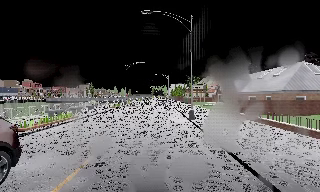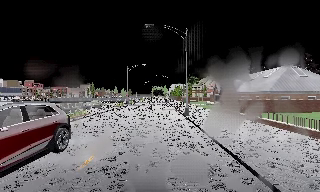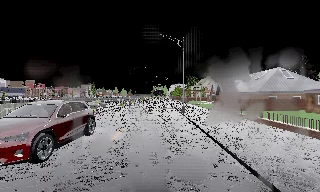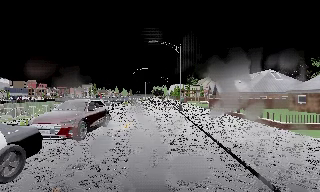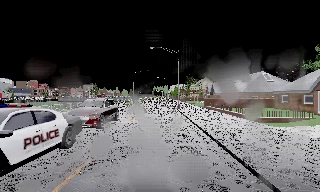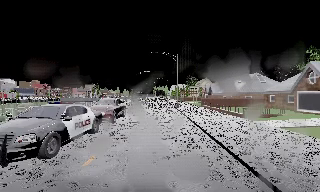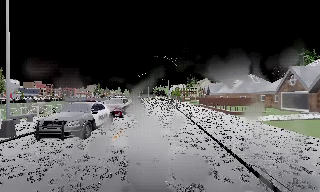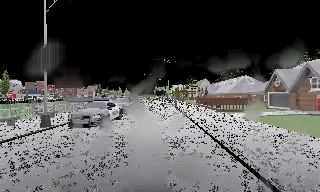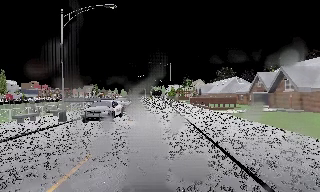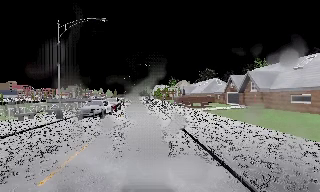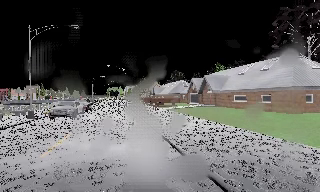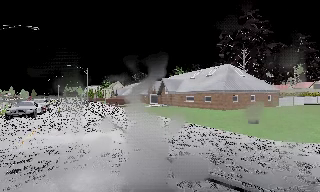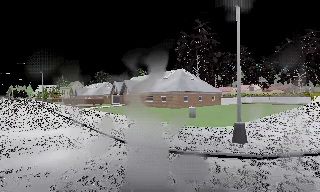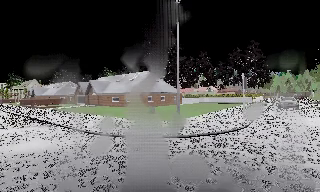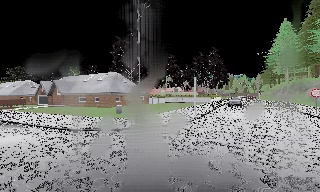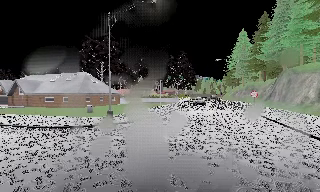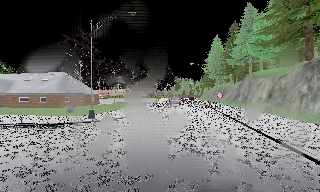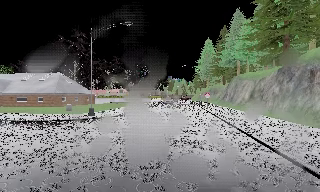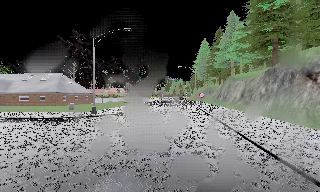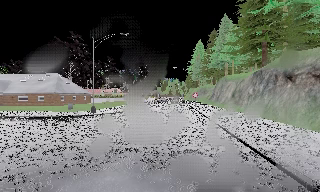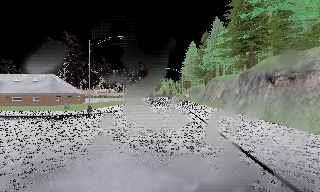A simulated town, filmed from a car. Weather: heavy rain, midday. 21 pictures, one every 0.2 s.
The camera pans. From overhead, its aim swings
clockwise.
The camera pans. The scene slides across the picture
to the left.
0.0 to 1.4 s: The camera travels backward, about 15 m, so what stands in front gets smaller.
1.4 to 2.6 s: The scene slides to the left, as the camera pans about 55 degrees to its right. It travels backward, about 13 m.
2.6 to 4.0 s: The camera swings to its right by about 35 degrees, and the scene slides to the left. It travels backward, about 10 m. It loses speed.
The film runs backward here.
